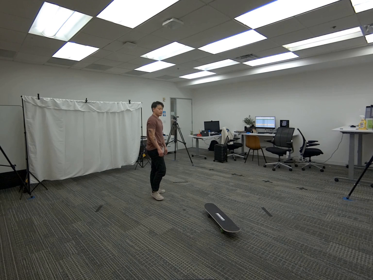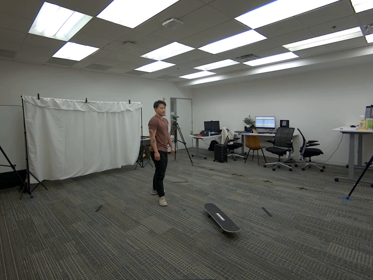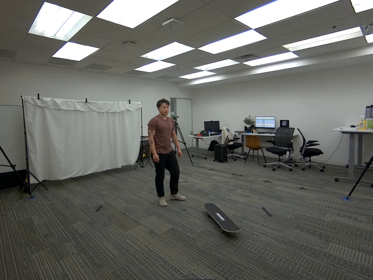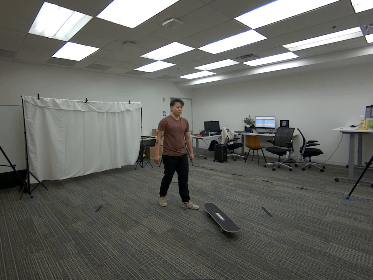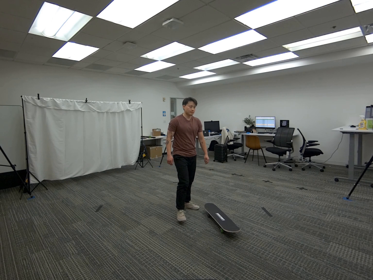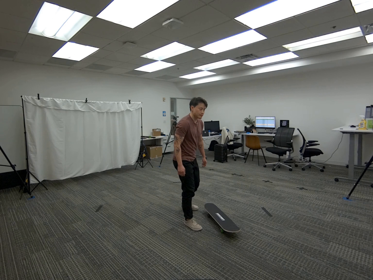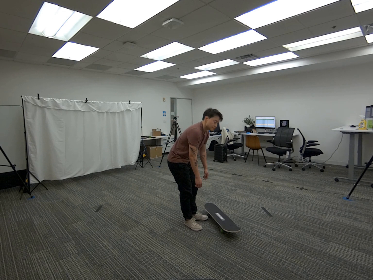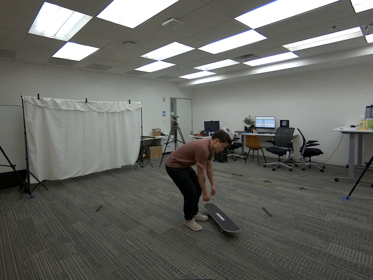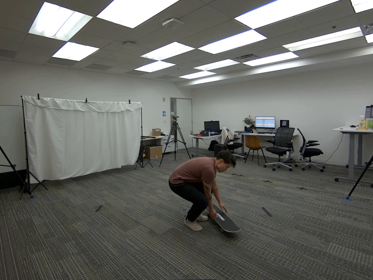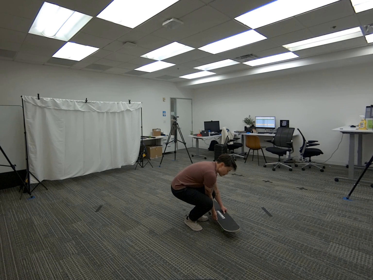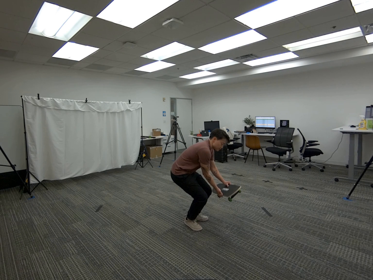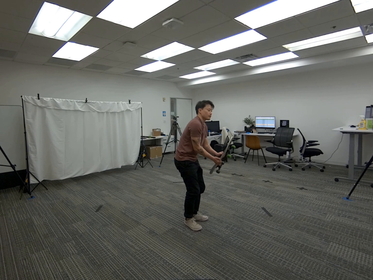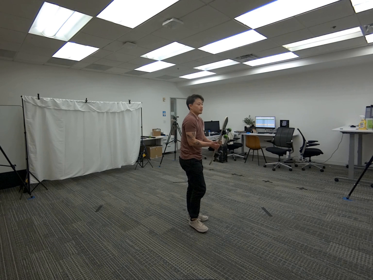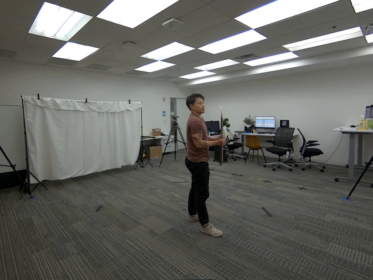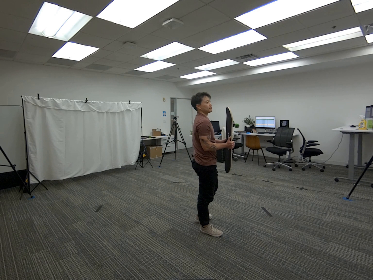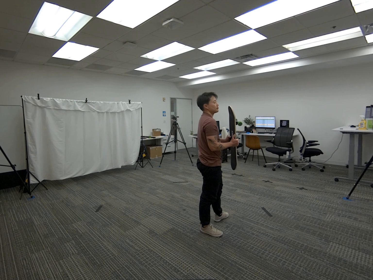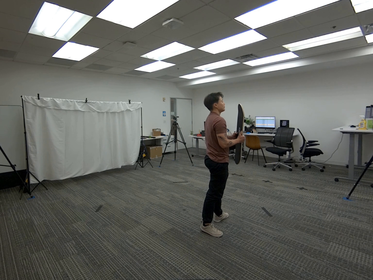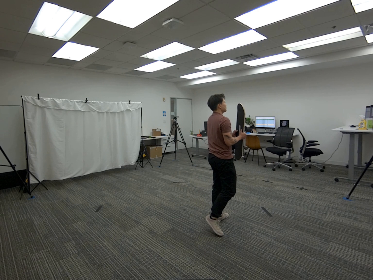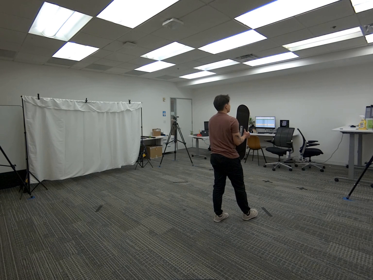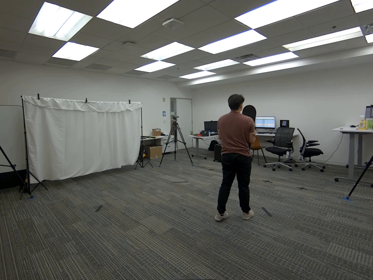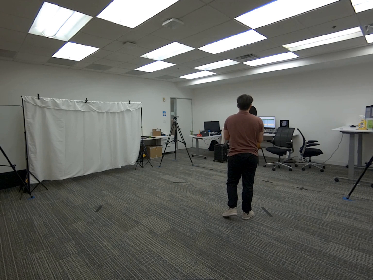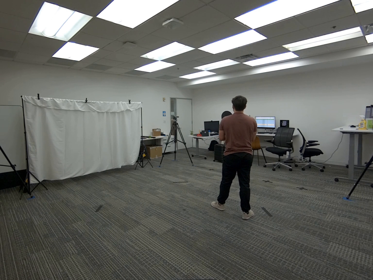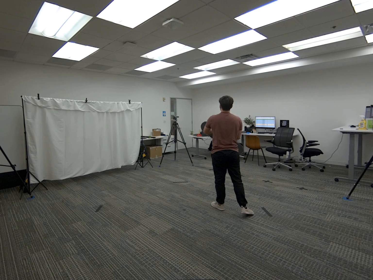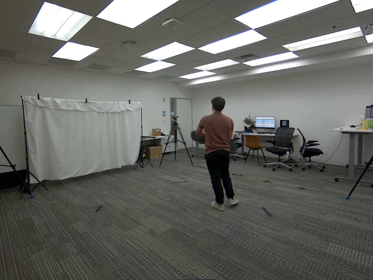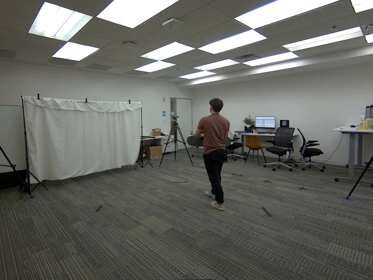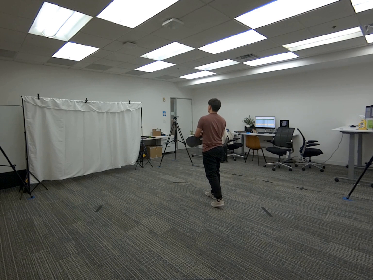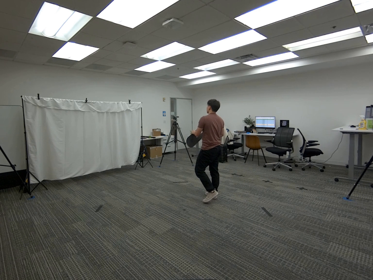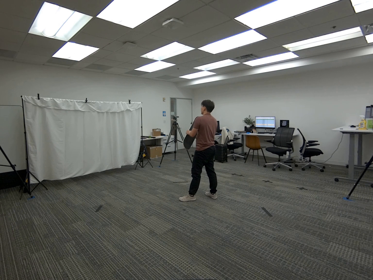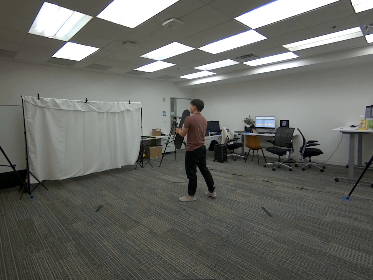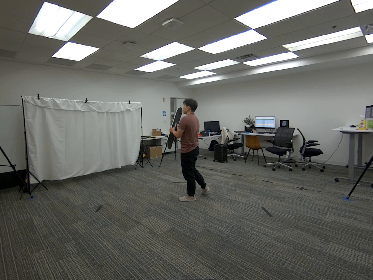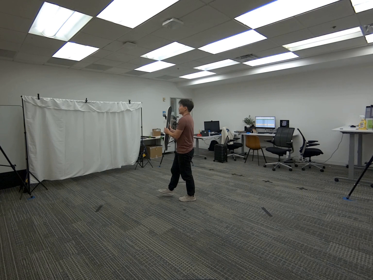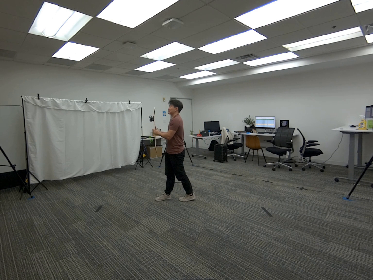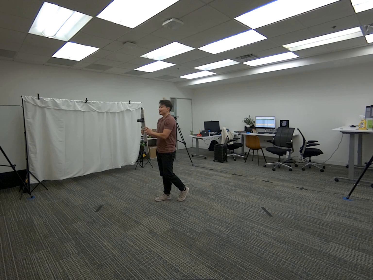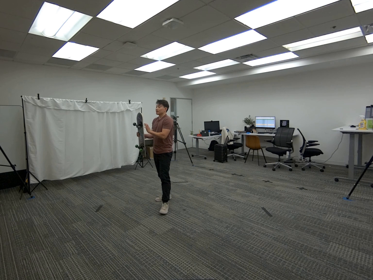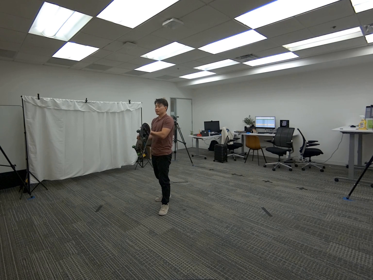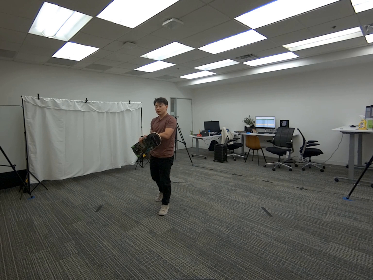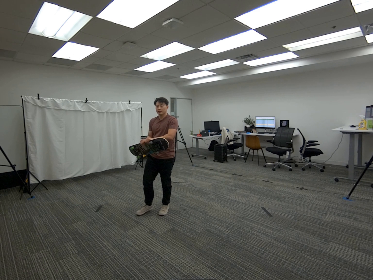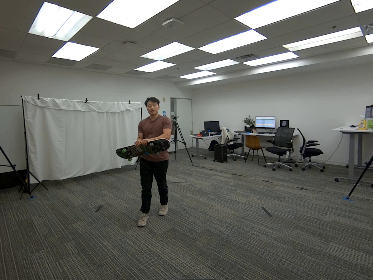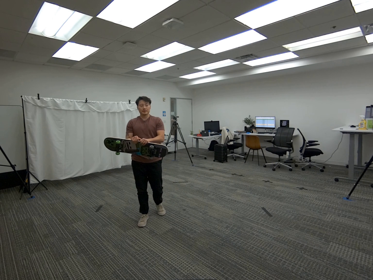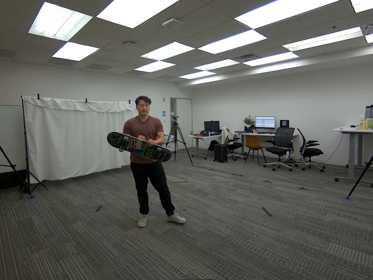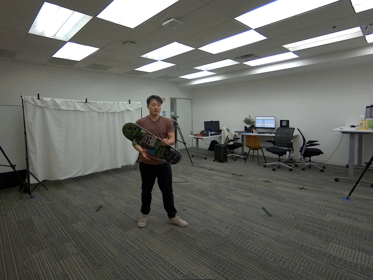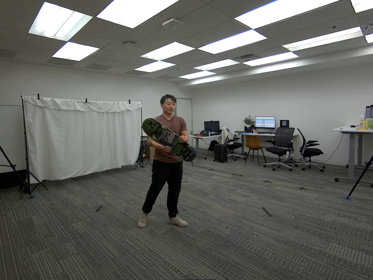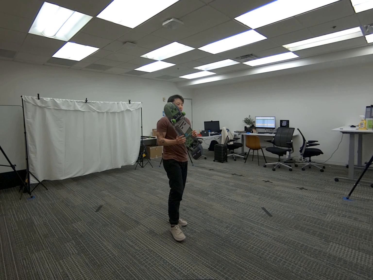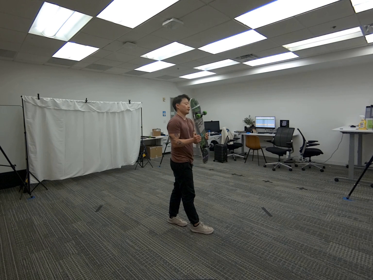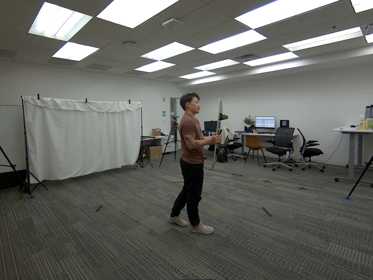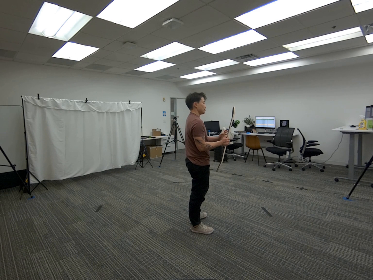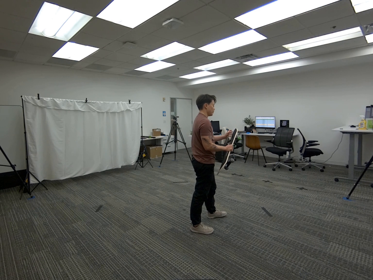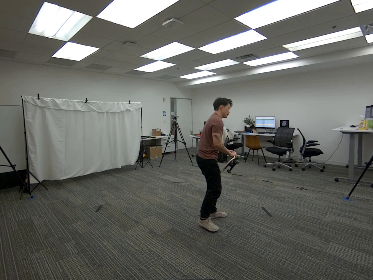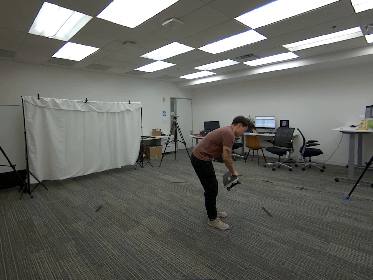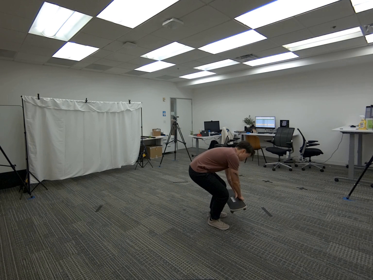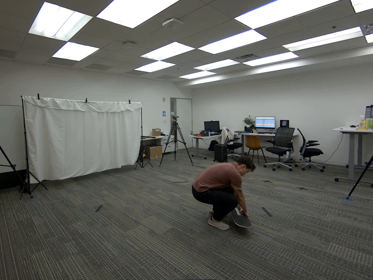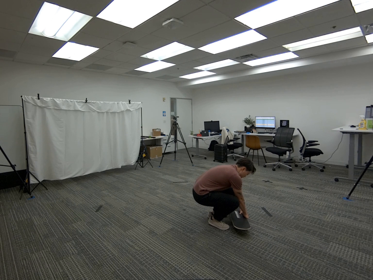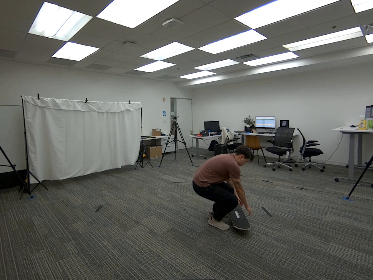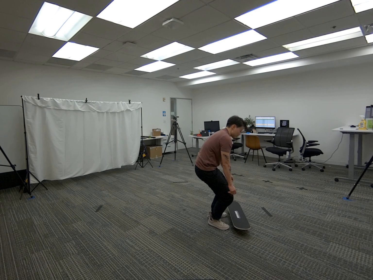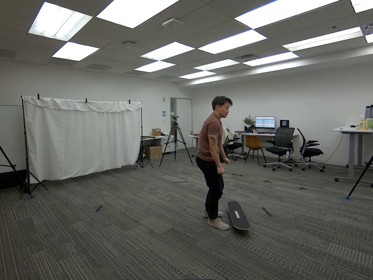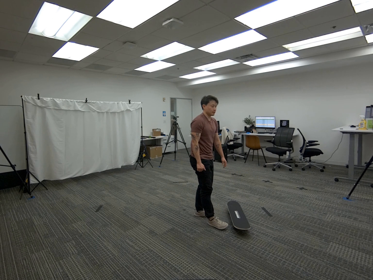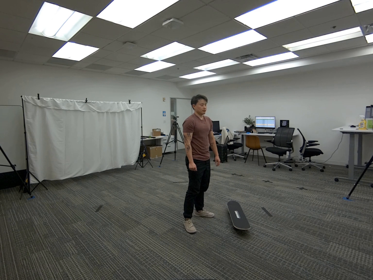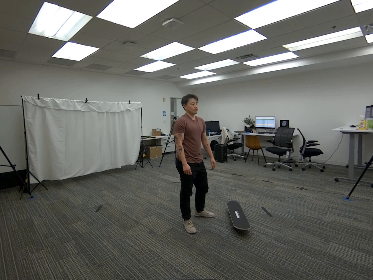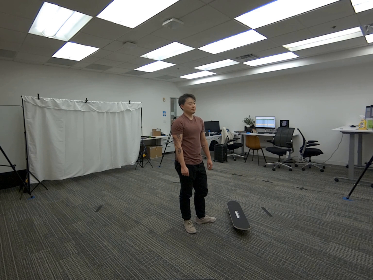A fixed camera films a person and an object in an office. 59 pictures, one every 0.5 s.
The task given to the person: Walk to the skateboard on the ground. Pick up the skateboard with both hands and rotate the skateboard around so all four cameras can see the skateboard. Place the skateboard back on the ground when finish.
